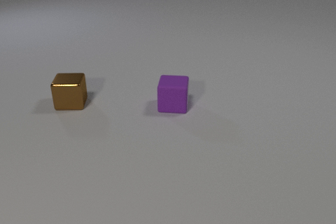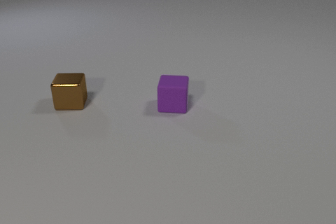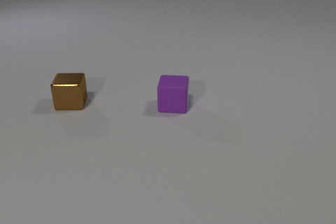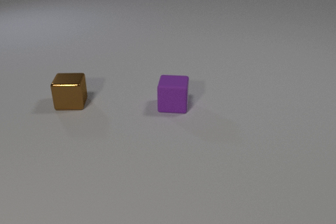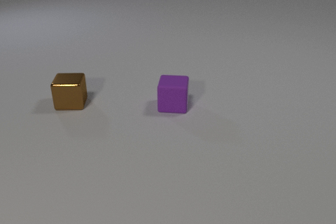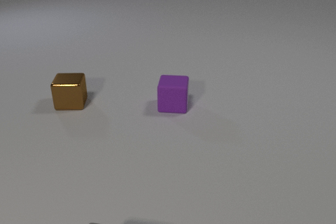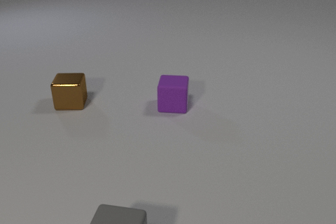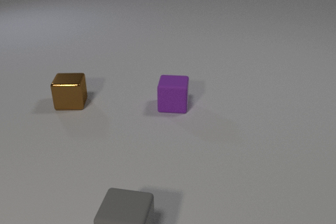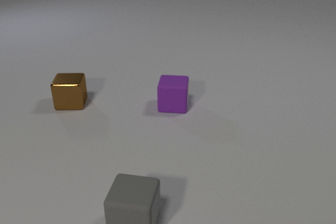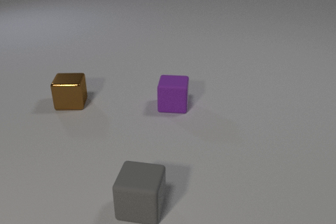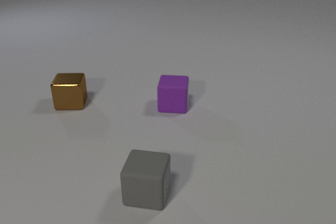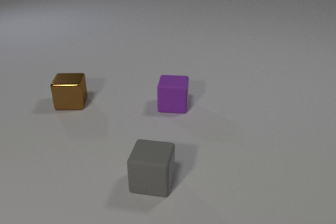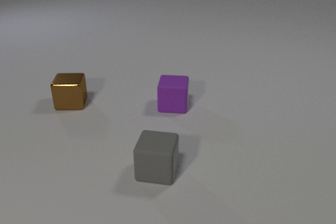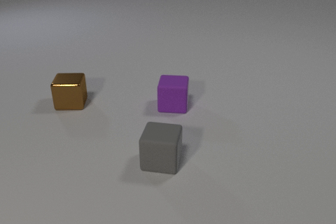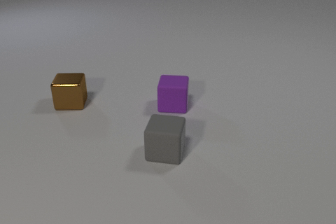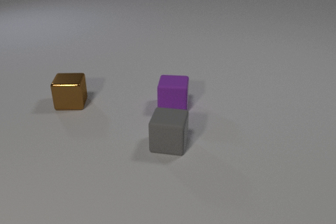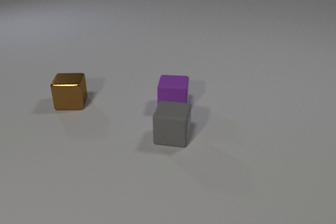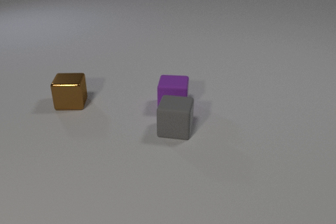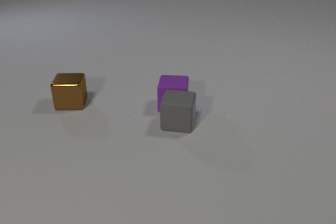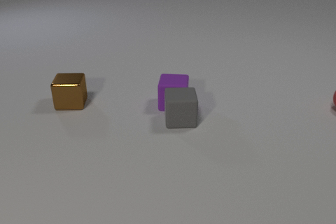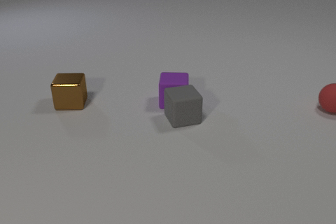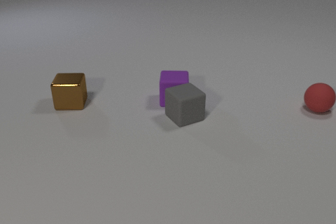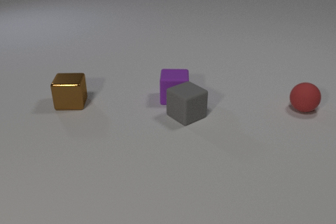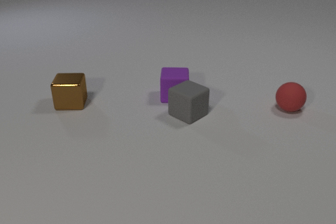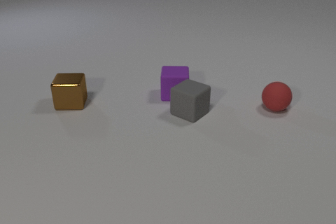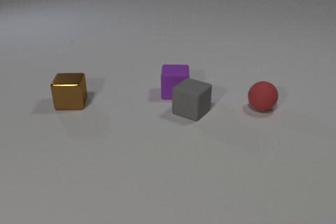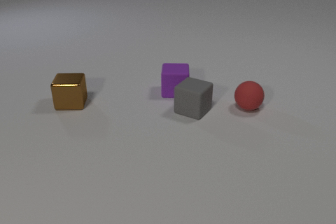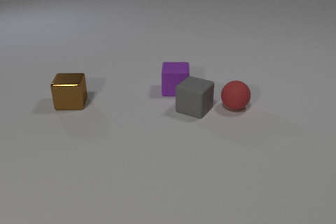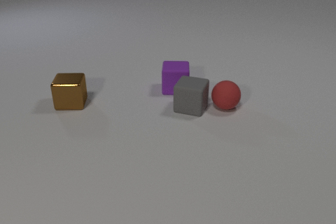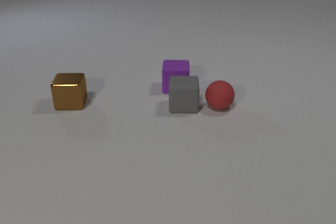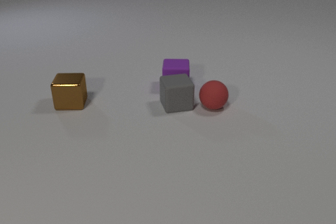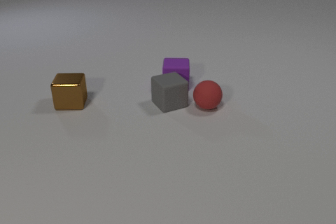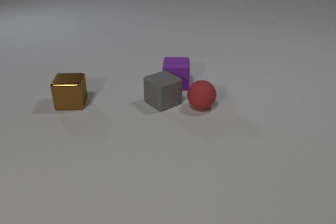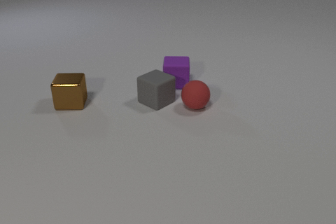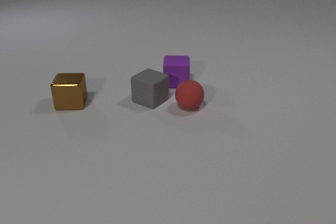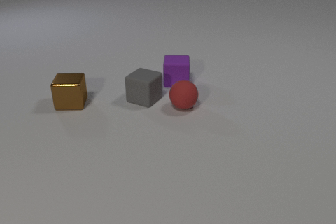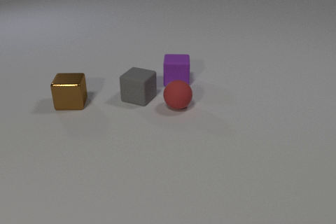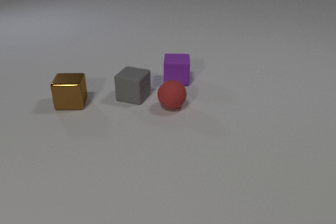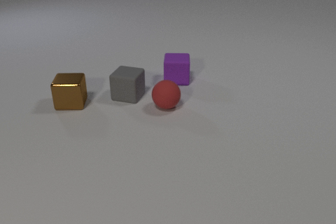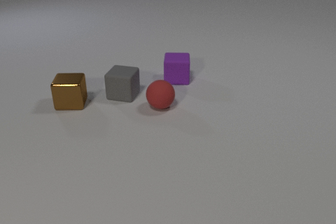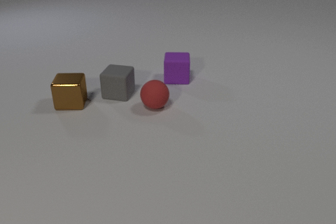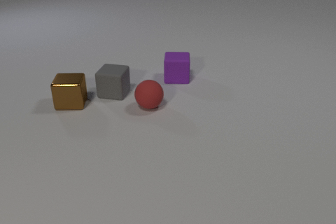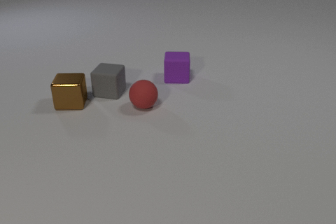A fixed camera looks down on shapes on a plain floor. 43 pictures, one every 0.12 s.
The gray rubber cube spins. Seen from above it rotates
counterclockwise.
The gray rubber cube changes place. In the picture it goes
away from the camera.
0.00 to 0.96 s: The gray rubber cube comes in at the bottom edge, slides away from the camera.
0.96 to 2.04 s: The gray rubber cube slides away from the camera.
2.04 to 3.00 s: The gray rubber cube slides away from the camera and to the right, spins so that its near face slides to the right, counterclockwise seen from above. The purple rubber cube slides away from the camera. The red rubber sphere comes in at the right edge, rolls to the left. The gray rubber cube and the purple rubber cube collide.
3.00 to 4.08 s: The gray rubber cube slides to the left and away from the camera, spins so that its near face slides to the right, counterclockwise seen from above. The purple rubber cube slides away from the camera. The red rubber sphere rolls to the left. The gray rubber cube and the red rubber sphere collide.
4.08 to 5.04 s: The gray rubber cube slides to the left and away from the camera, spins so that its near face slides to the right, counterclockwise seen from above. The purple rubber cube slides away from the camera. The red rubber sphere rolls to the left.
What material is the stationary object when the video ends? metal.
What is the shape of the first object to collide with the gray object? cube.
What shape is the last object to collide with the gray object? sphere.
